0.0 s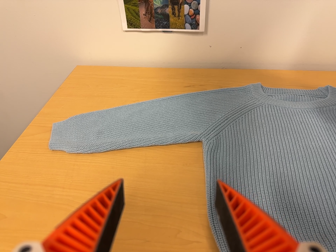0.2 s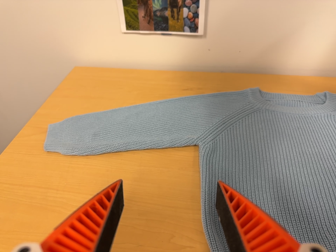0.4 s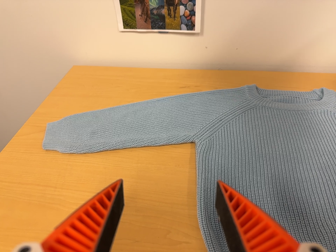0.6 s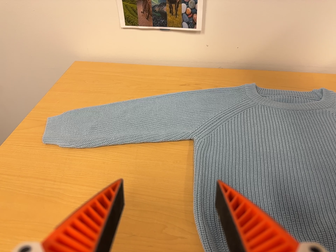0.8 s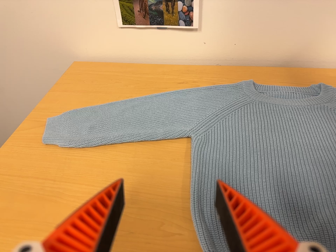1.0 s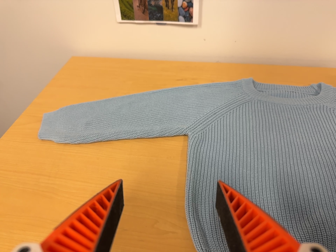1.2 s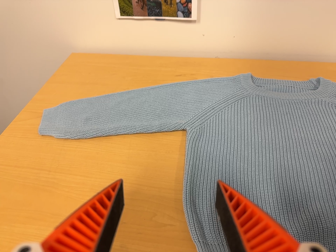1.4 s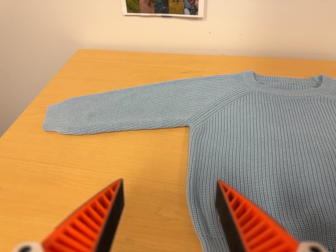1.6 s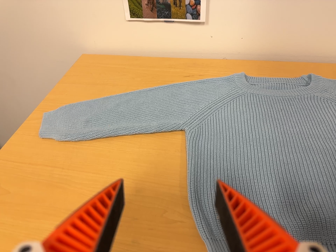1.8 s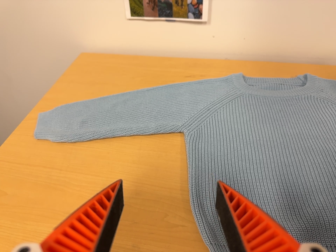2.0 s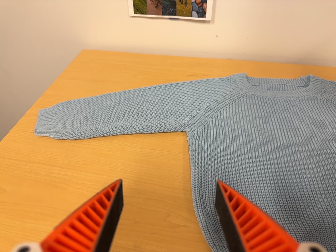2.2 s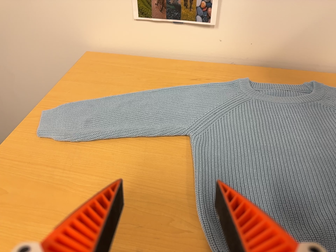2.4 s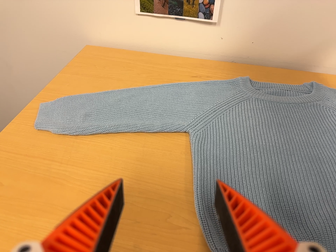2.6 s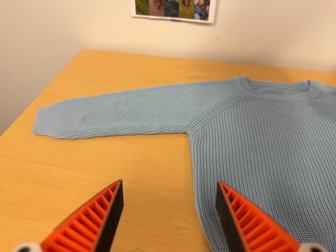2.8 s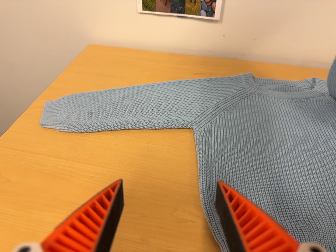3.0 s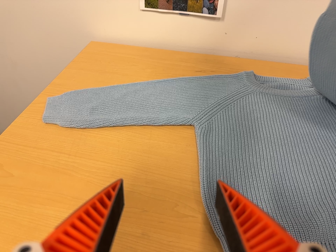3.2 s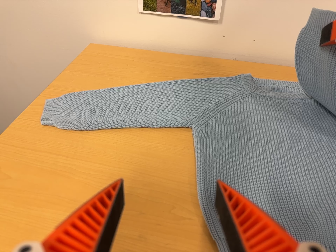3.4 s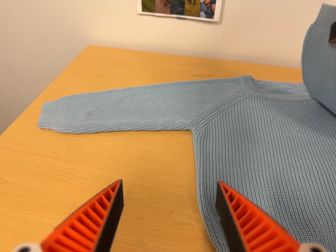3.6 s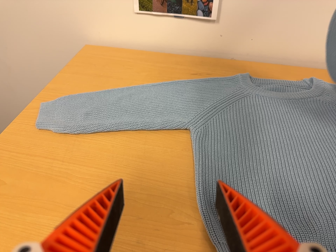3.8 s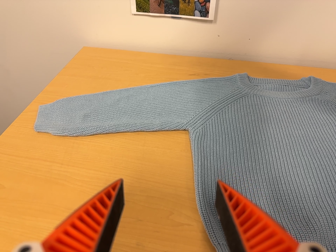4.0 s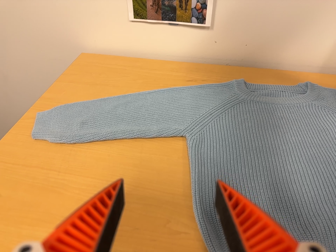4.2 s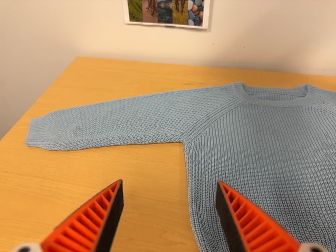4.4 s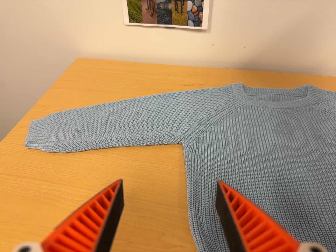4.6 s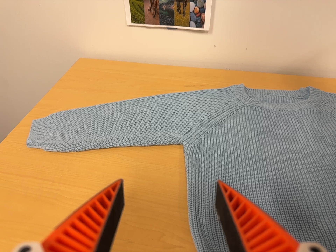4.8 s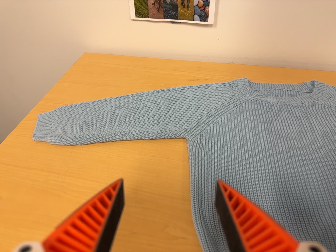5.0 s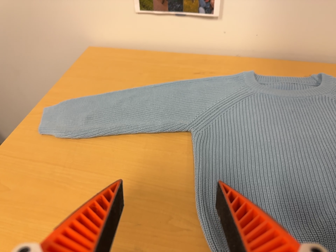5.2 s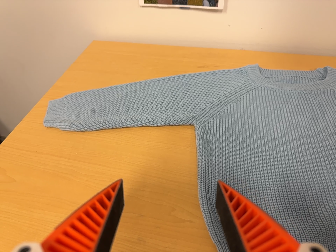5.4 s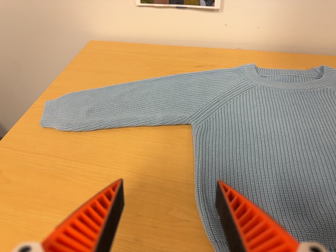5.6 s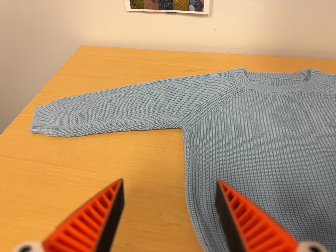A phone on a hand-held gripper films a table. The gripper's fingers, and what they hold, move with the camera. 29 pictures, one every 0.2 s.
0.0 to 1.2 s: The camera travels to its right, about 4 cm, so close, fixed things drift to the left.
1.2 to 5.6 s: The camera shifts only a little, or ends up much as it began.
The film runs backward here.
